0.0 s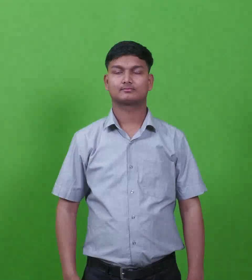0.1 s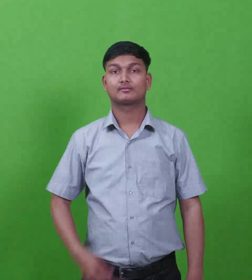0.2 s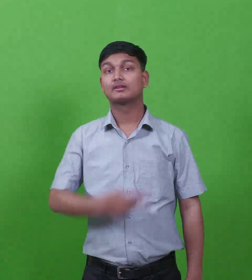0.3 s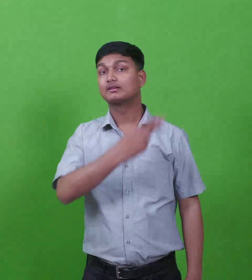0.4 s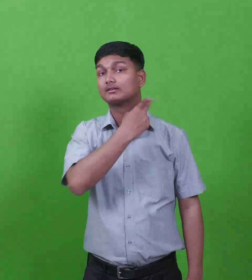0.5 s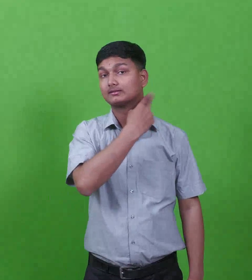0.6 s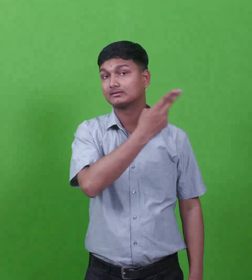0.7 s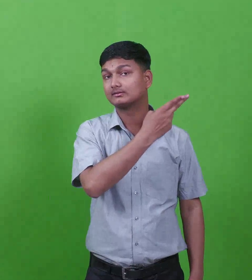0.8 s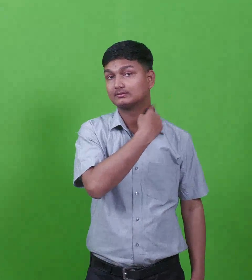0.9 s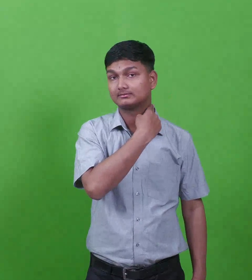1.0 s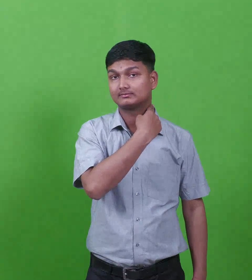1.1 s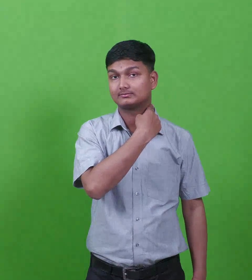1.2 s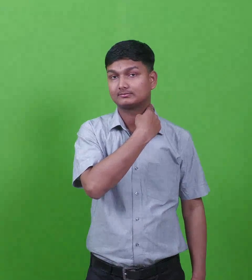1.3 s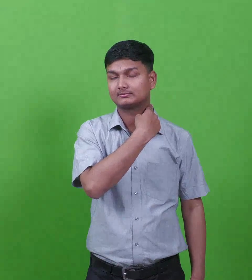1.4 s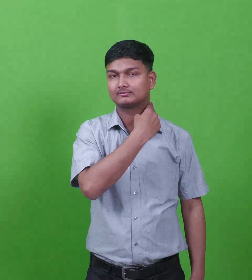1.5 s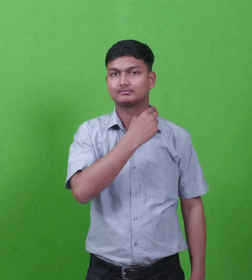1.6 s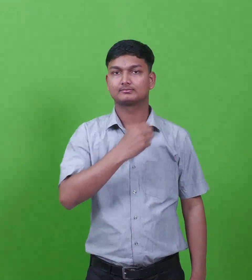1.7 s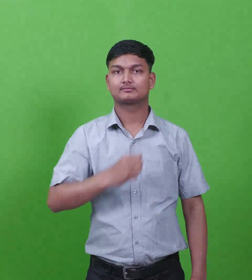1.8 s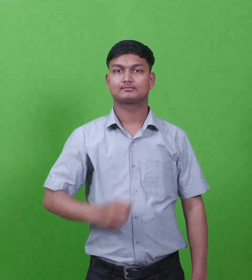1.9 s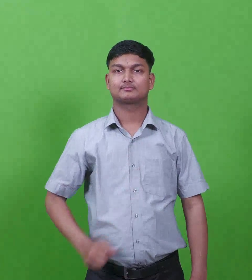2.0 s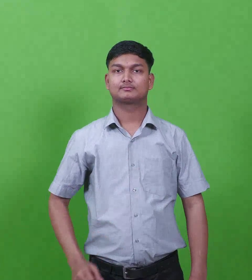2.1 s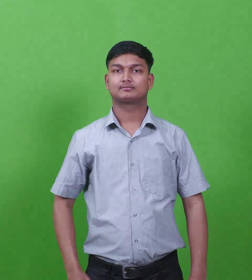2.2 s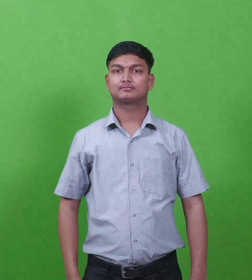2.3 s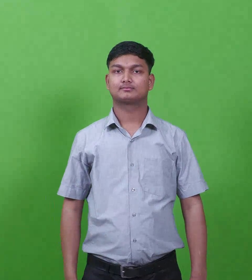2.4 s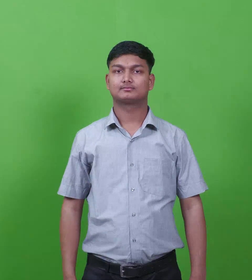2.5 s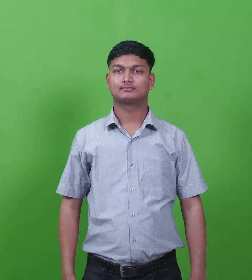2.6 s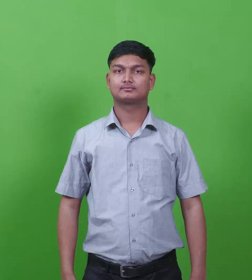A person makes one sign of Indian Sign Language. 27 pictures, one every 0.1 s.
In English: hanani
